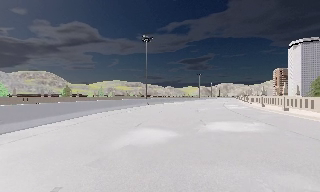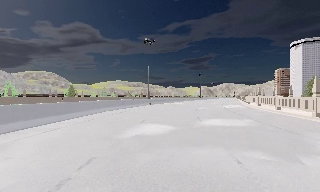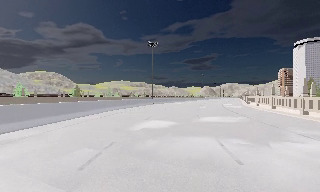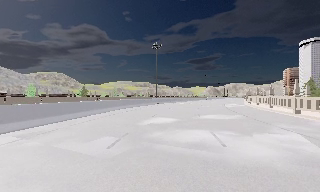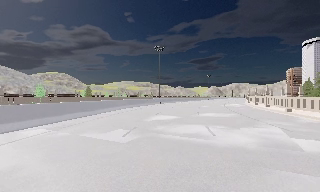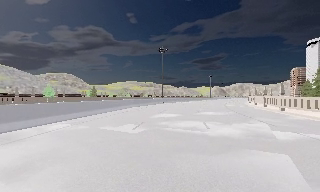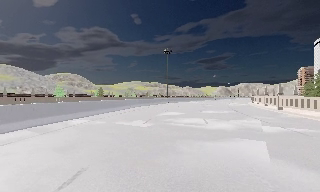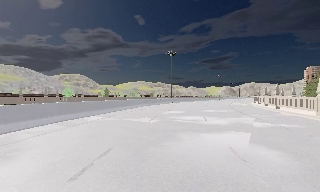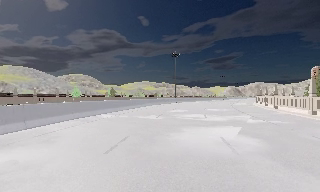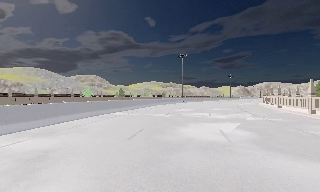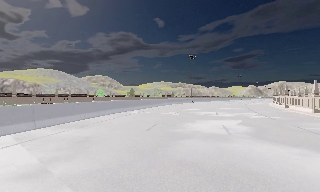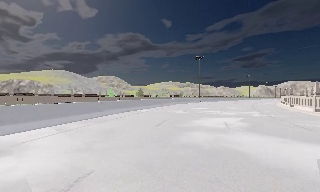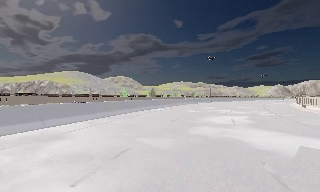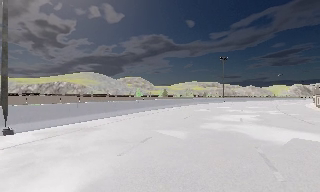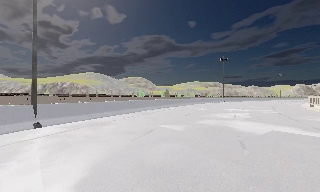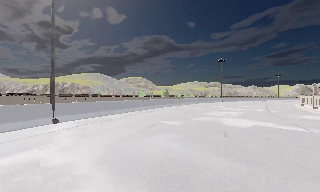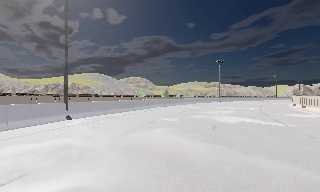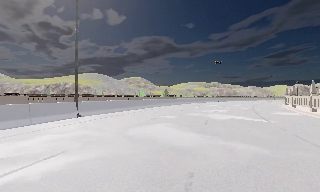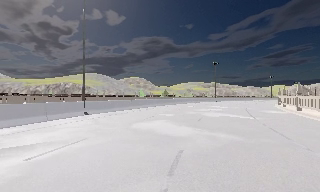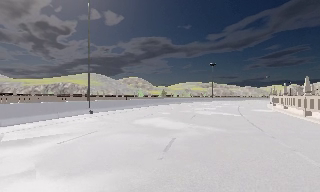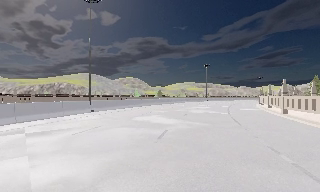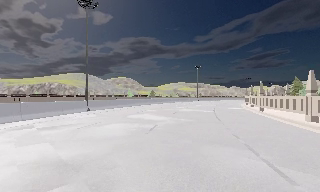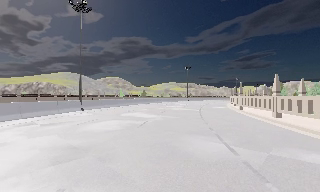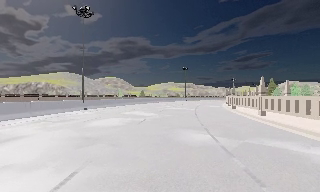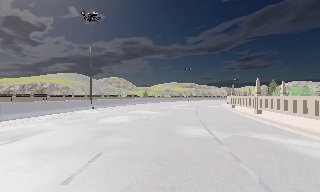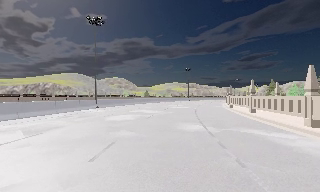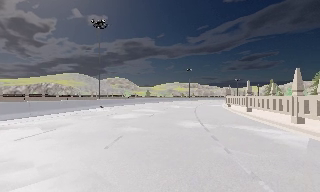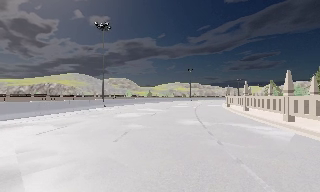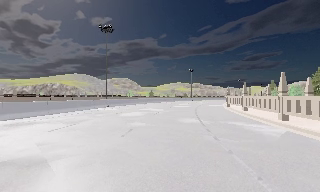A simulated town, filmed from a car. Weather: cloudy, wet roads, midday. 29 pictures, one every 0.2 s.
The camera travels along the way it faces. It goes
backward.
0.0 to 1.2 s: The camera travels backward, about 8 m, so what stands in front gets smaller.
1.2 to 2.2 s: The camera swings to its left by about 10 degrees, and the scene slides to the right. It travels backward, about 7 m, so what stands in front gets smaller.
2.2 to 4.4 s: The camera travels backward, about 15 m, so what stands in front gets smaller.
4.4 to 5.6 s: The camera travels backward, about 5 m, so what stands in front gets smaller. It loses speed.
The film runs backward here.
